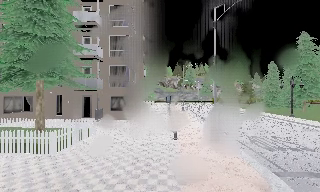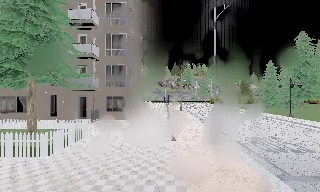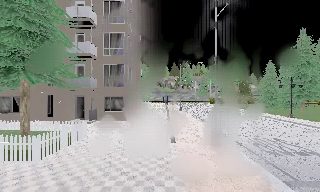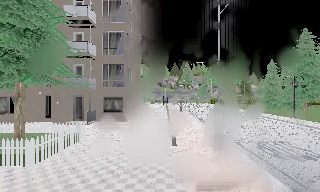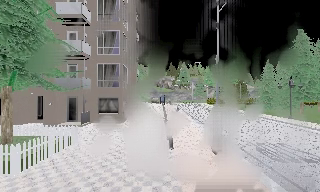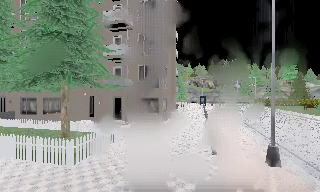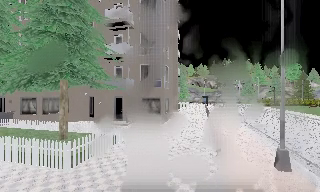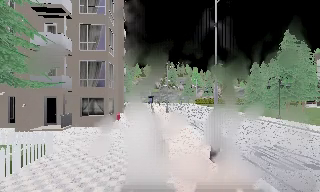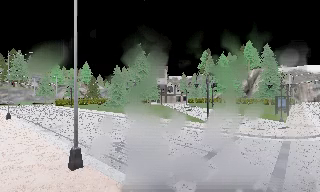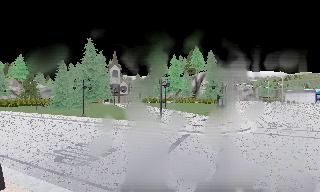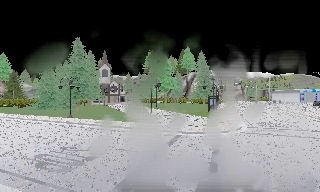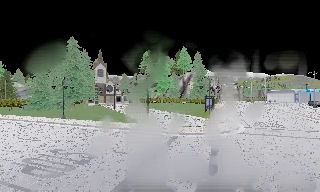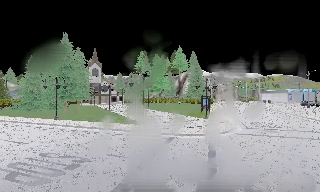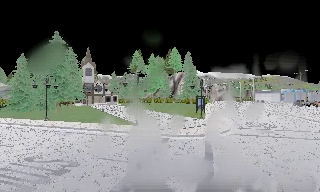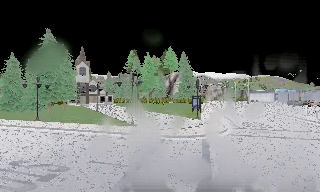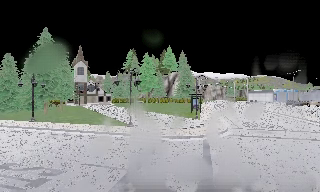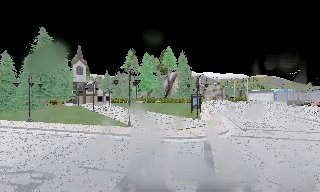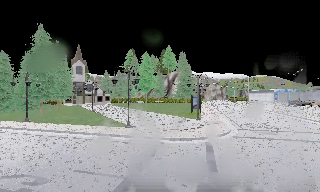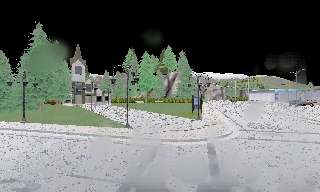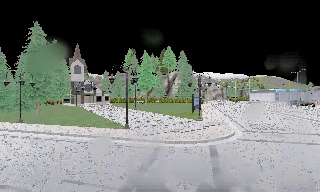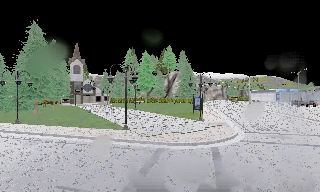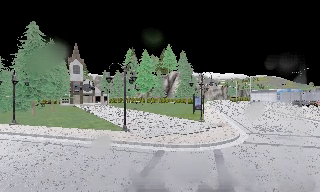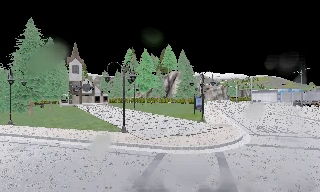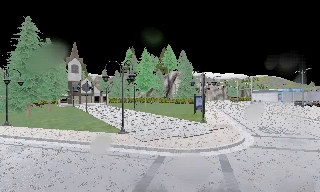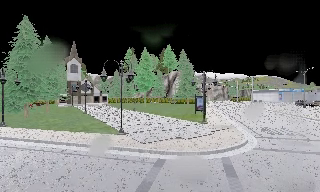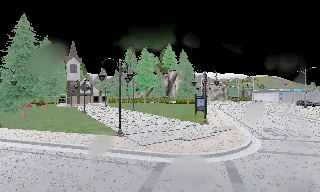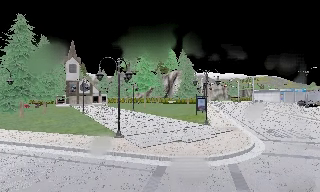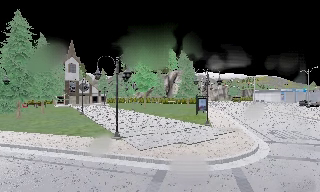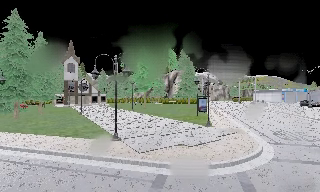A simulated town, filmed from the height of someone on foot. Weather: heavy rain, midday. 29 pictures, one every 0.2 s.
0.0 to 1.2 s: The scene slides to the right, as the camera pans about 10 degrees to its left. It travels forward, about 2 m, so what stands in front looms larger.
1.2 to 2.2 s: The scene slides to the left, as the camera pans about 85 degrees to its right. It travels forward, about 1.5 m.
2.2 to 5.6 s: The camera travels forward, about 6 m, so what stands in front looms larger.
The film runs forward here.
